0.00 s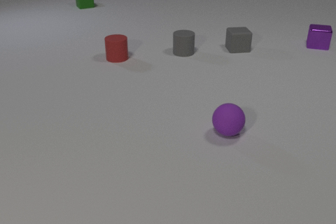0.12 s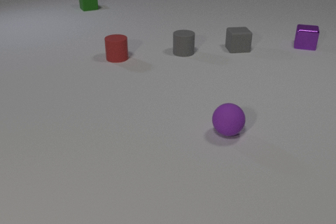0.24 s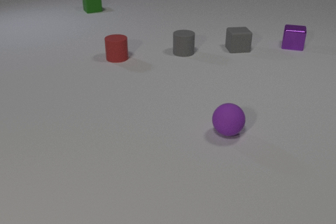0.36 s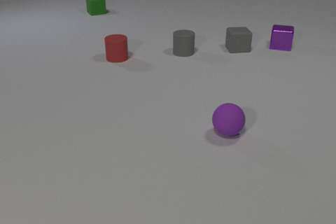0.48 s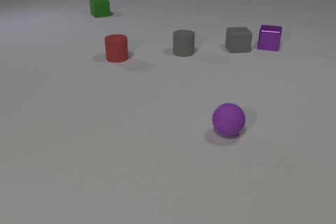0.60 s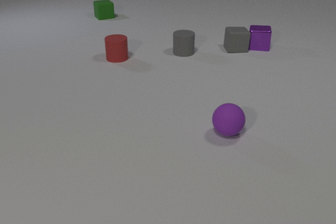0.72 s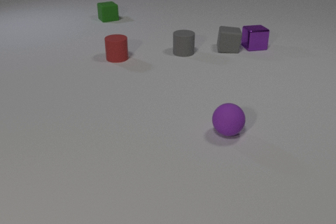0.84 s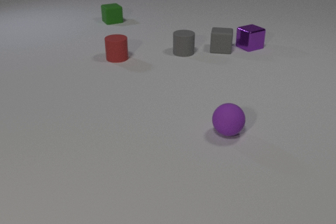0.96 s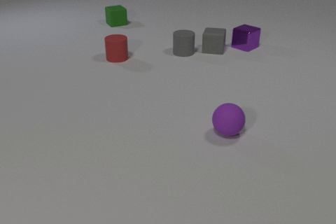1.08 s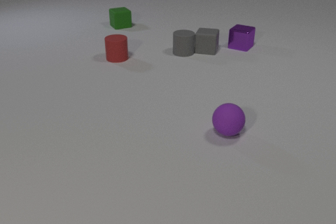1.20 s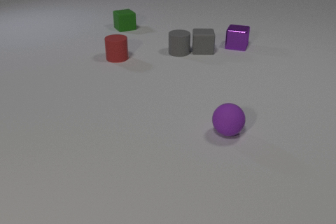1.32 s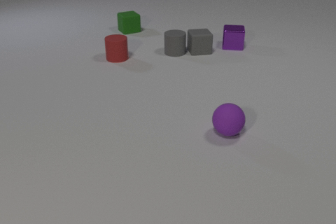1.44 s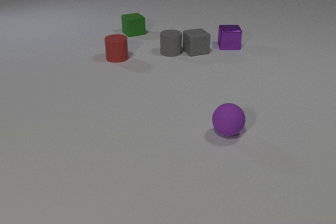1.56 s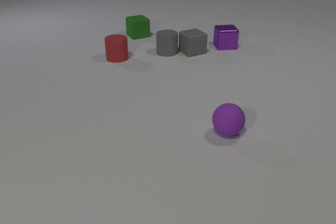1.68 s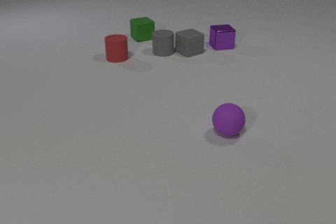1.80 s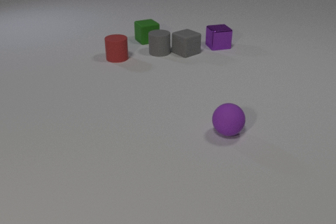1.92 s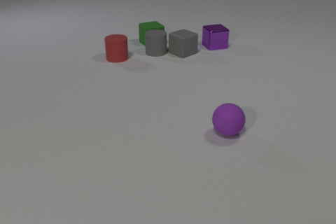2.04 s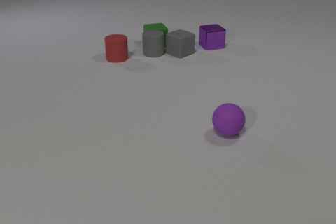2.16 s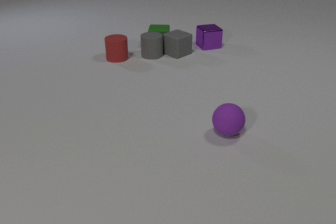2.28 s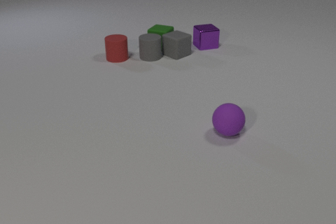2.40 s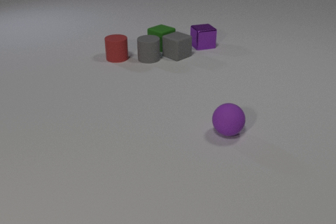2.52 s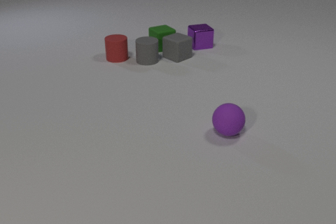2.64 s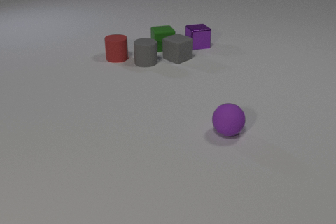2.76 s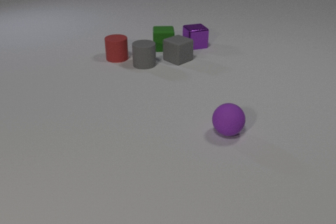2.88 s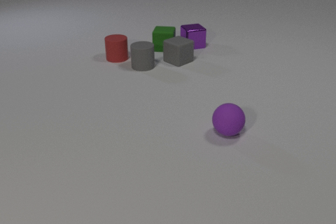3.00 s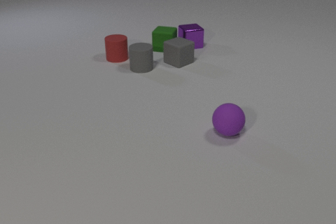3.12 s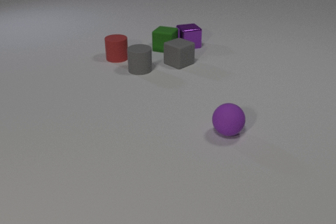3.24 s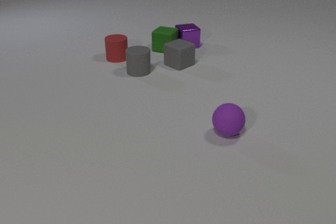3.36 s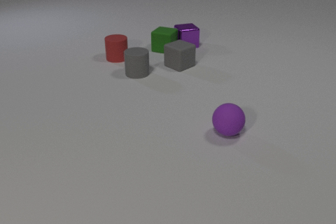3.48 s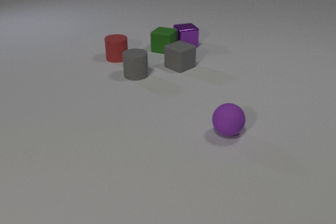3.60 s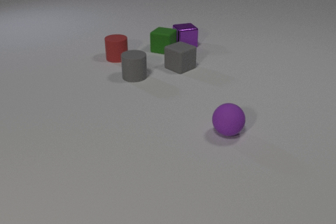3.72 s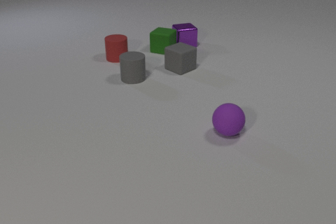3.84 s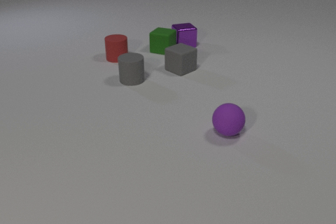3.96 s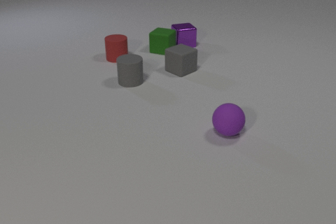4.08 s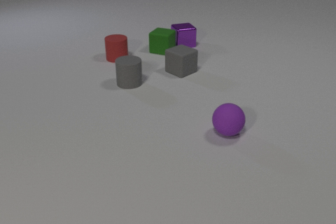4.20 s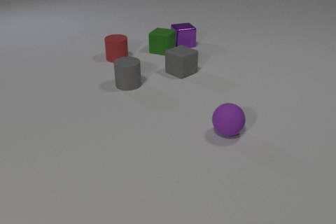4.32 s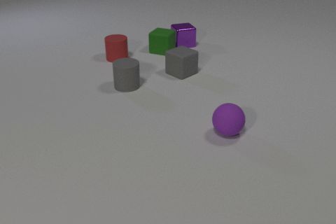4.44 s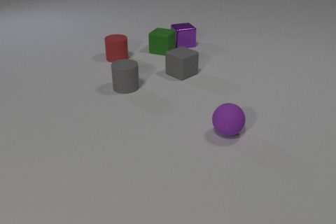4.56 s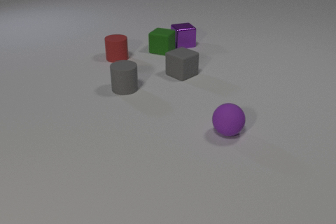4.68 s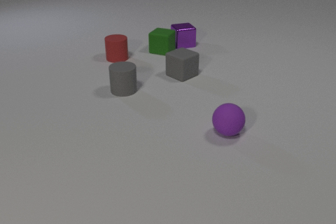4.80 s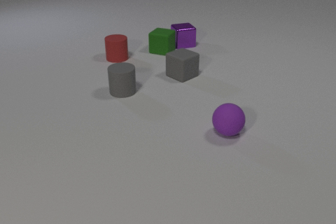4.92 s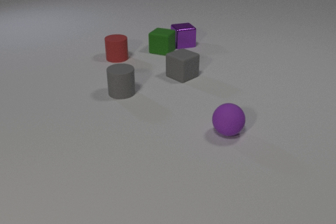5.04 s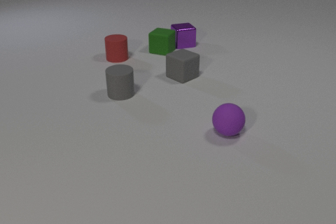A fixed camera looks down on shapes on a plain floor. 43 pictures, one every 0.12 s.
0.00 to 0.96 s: The purple metal cube slides to the left, spins so that its near face slides to the right, counterclockwise seen from above. The gray rubber cube slides to the left, spins clockwise seen from above by about 15 degrees, its near face sliding to the left. The green rubber cube slides toward the camera and to the right. The purple metal cube and the gray rubber cube collide.
0.96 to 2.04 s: The purple metal cube slides to the left, spins so that its near face slides to the right, counterclockwise seen from above. The gray rubber cube slides to the left, spins counterclockwise seen from above by about 60 degrees, its near face sliding to the right. The gray rubber cylinder slides to the left. The green rubber cube slides toward the camera and to the right. The gray rubber cube and the gray rubber cylinder collide. The gray rubber cylinder and the green rubber cube collide.
2.04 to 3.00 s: The purple metal cube slides to the left. The gray rubber cube slides toward the camera. The gray rubber cylinder slides toward the camera. The green rubber cube slides toward the camera and to the right, spins so that its near face slides to the left, clockwise seen from above. The gray rubber cube and the green rubber cube collide.
3.00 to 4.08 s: The purple metal cube slides to the left. The gray rubber cube slides toward the camera. The gray rubber cylinder slides toward the camera. The green rubber cube slides toward the camera. The purple metal cube and the green rubber cube collide.
4.08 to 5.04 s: The gray rubber cube slides toward the camera. The gray rubber cylinder slides toward the camera.
How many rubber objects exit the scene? 0.
What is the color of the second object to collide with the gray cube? gray.
Are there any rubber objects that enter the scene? no.
